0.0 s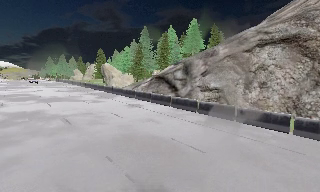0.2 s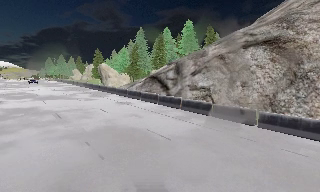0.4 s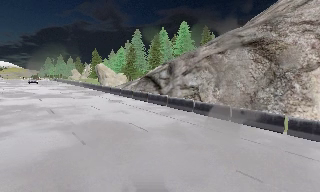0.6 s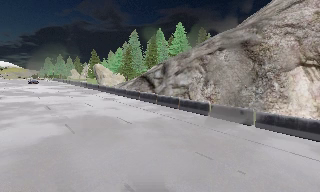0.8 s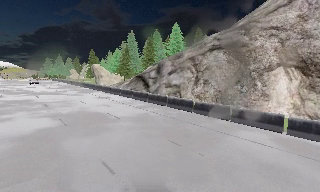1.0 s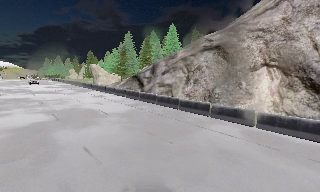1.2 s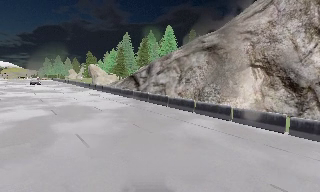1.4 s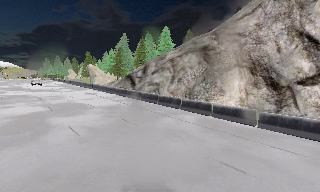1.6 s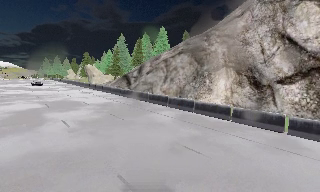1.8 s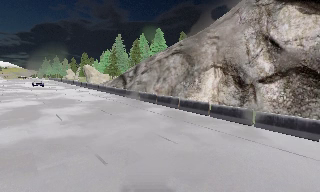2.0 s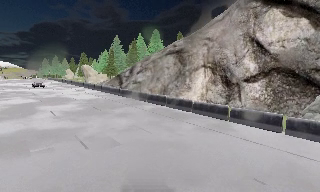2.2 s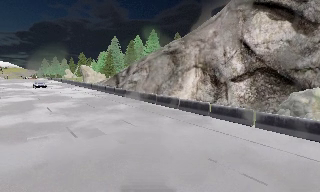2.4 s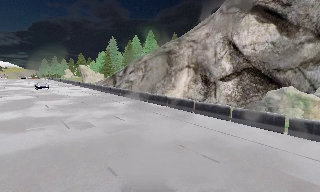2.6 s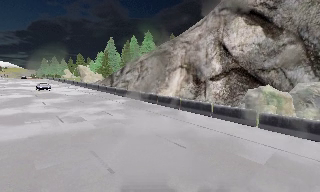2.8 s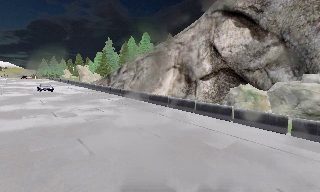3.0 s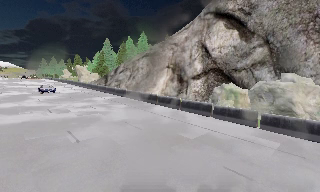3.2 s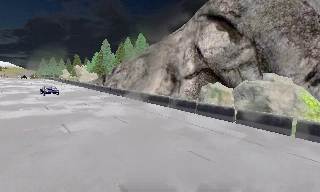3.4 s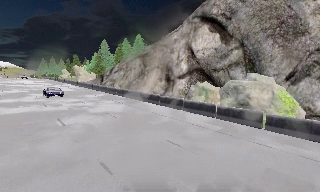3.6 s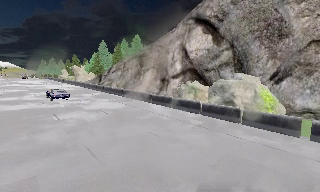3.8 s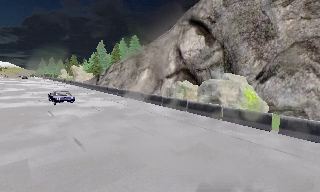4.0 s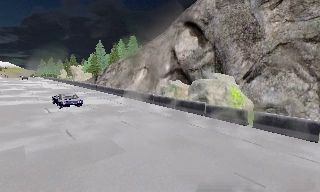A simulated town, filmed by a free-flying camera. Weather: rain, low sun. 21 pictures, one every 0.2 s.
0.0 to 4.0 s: The camera travels backward and to its right, about 35 m, so what stands in front gets smaller.
The film runs backward here.
